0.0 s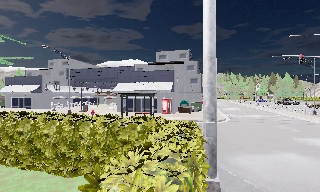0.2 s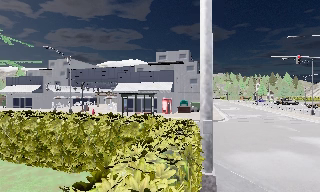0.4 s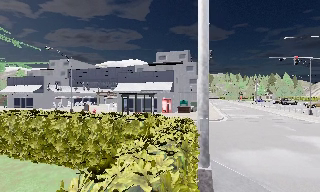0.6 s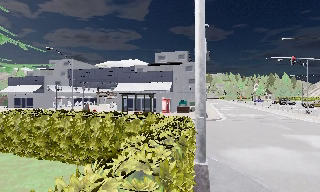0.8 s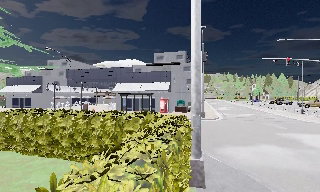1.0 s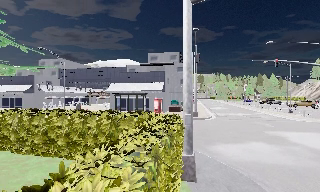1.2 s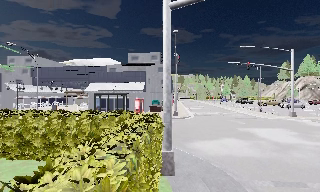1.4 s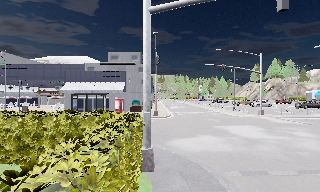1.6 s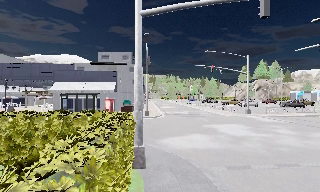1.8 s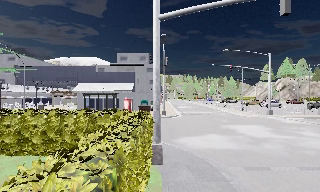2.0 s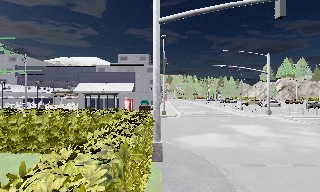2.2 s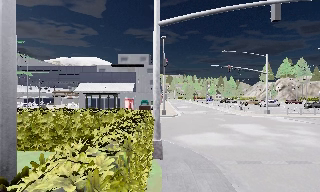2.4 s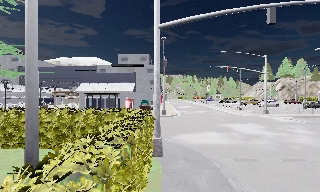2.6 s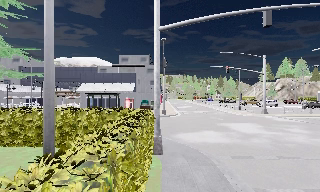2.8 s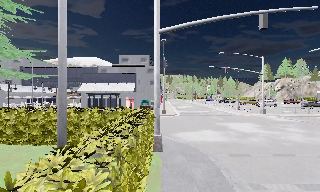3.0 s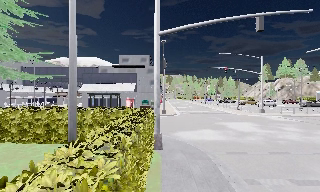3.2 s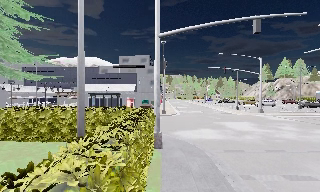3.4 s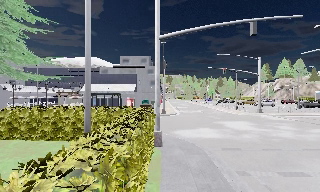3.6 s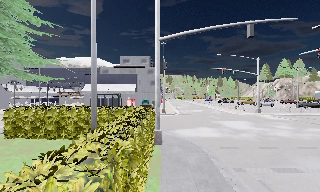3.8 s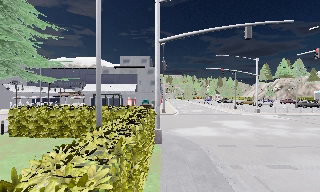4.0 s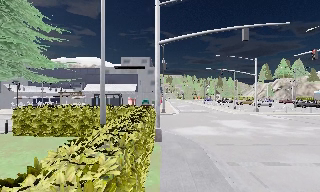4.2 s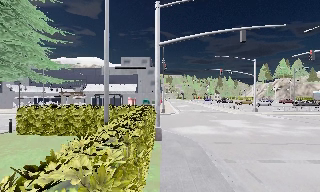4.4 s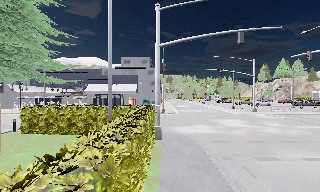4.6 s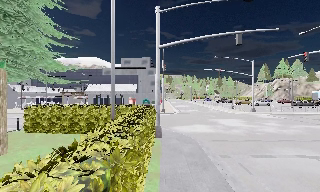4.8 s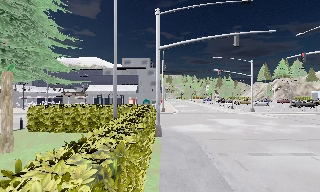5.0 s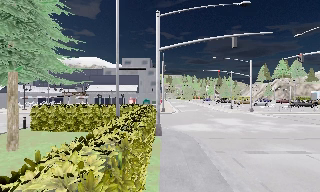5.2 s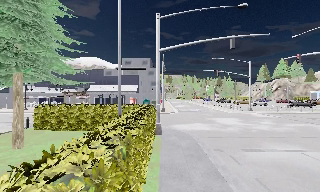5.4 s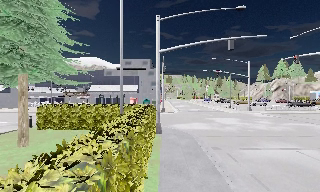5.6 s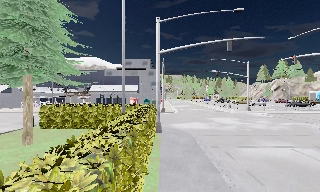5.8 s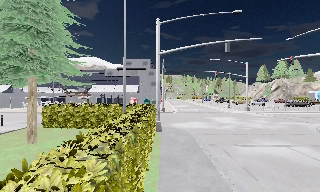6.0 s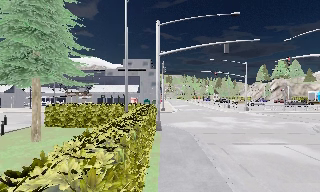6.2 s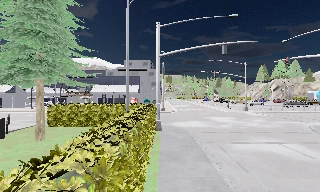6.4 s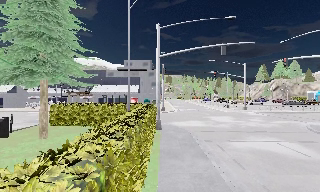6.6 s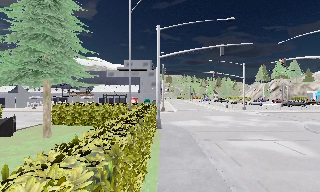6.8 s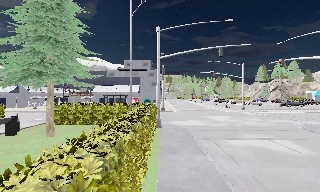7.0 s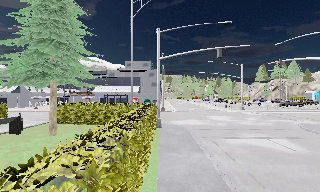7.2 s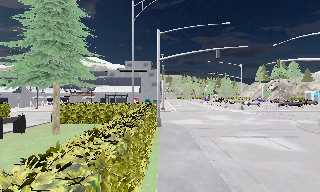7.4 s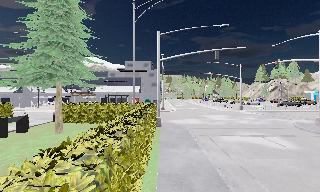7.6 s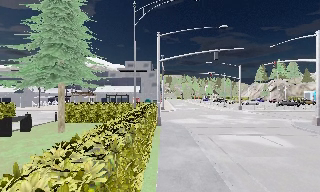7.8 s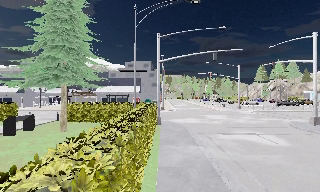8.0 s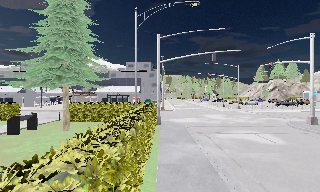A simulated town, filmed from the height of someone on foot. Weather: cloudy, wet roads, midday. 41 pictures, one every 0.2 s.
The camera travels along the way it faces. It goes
backward.
0.0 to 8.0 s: The camera pans to its right, which is clockwise from overhead, by about 15 degrees. It travels backward, about 11 m, so what stands in front gets smaller.
The film runs backward here.
